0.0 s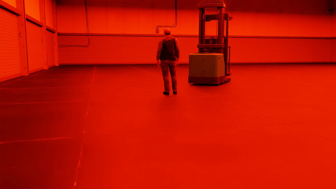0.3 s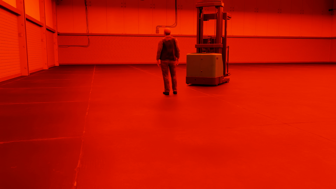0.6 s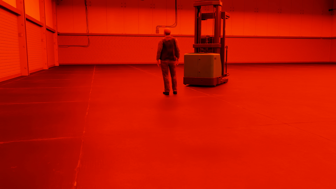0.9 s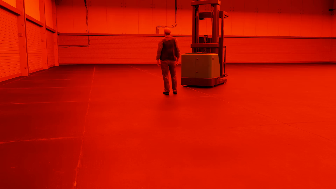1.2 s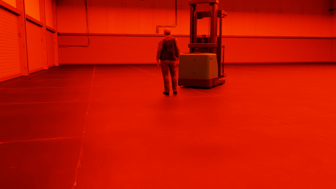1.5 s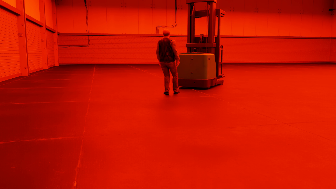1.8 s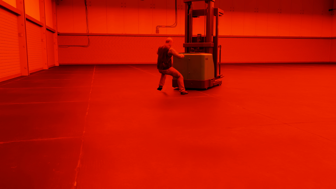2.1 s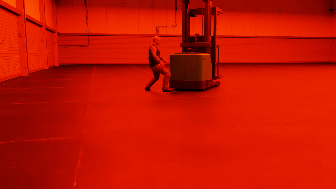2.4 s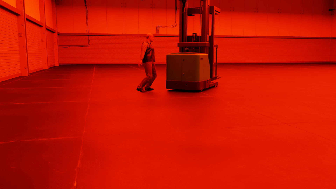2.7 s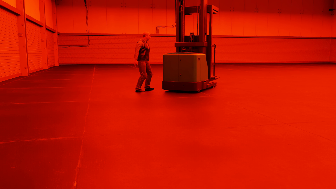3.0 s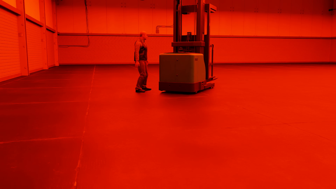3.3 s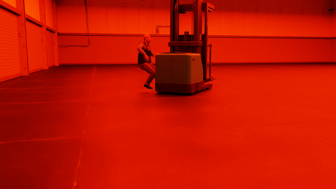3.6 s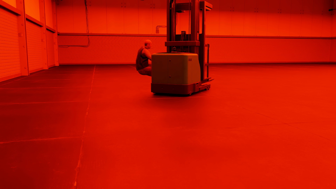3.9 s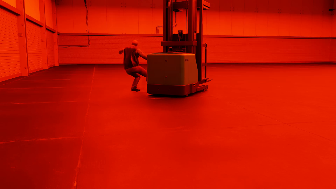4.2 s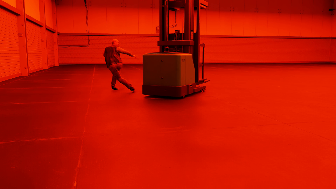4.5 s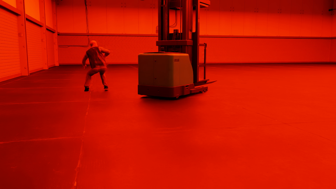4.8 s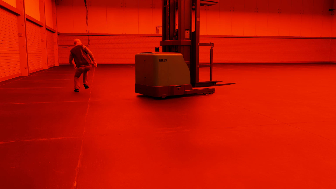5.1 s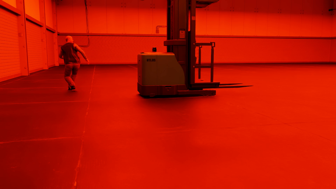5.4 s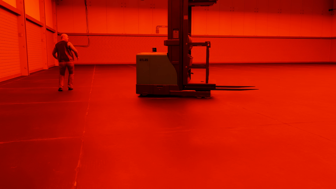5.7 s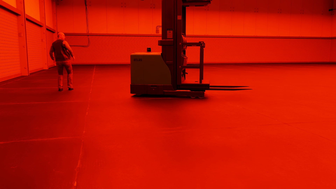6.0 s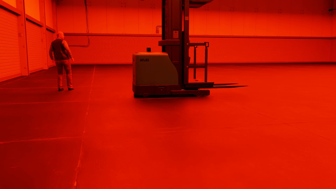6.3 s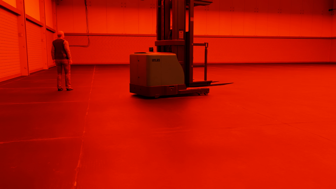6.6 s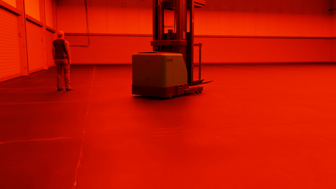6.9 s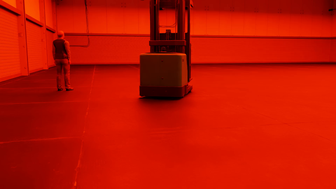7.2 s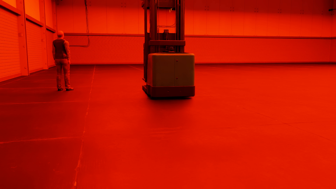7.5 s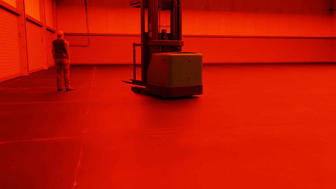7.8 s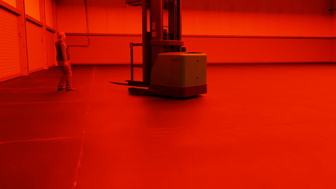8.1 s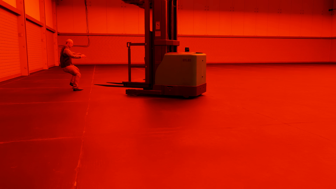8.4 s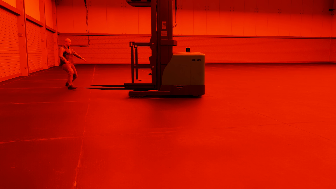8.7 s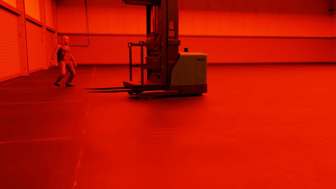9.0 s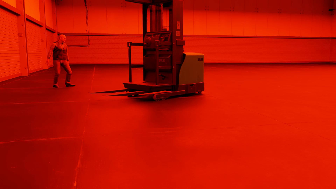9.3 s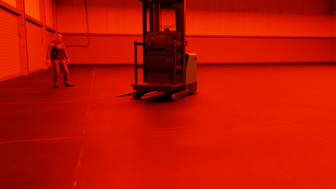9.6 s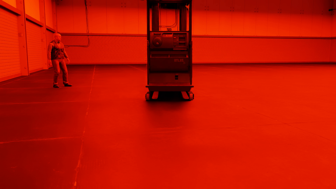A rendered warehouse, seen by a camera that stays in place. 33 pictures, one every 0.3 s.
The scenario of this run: Near miss between a forklift and a person.
